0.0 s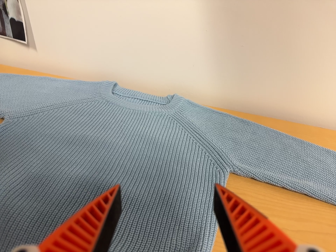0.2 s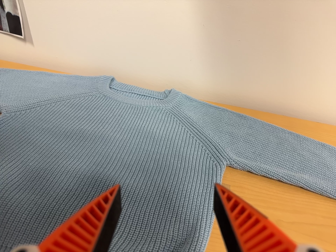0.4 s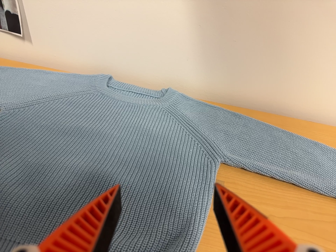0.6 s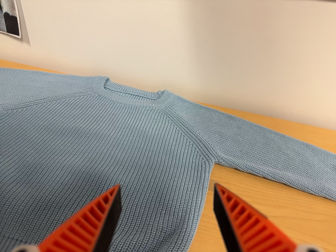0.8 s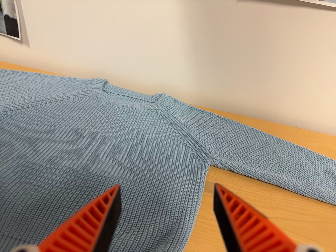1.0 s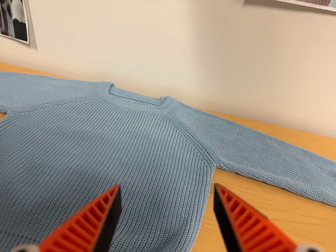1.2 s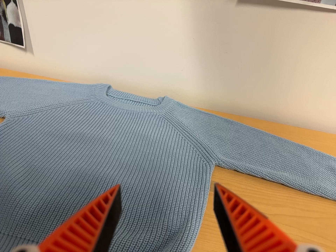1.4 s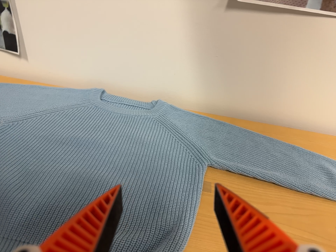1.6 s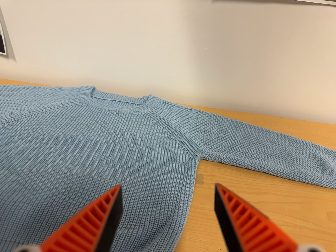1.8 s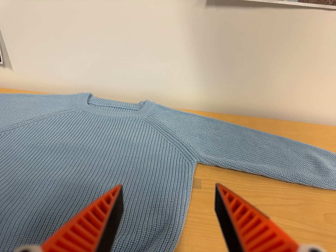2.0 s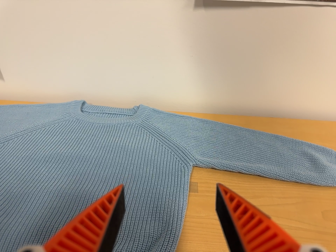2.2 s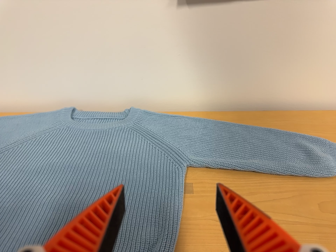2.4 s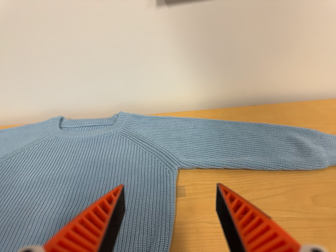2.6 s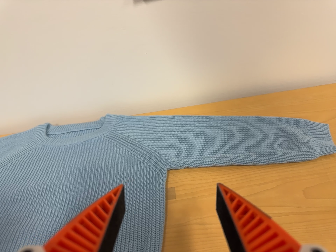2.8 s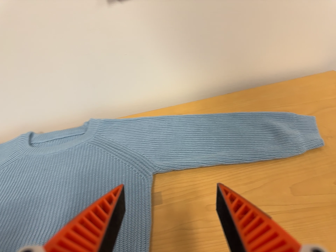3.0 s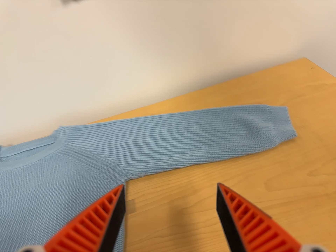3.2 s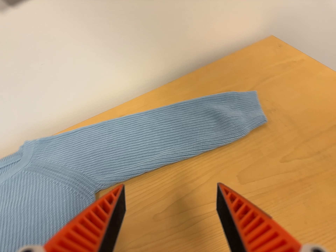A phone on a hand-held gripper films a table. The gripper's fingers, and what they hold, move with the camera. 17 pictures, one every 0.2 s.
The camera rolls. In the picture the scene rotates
counterclockwise.
0.0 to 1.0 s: The camera shifts only a little, or ends up much as it began.
1.0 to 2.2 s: The camera travels to its right, about 5 cm, so close, fixed things drift to the left. It rolls about its line of sight by about 15 degrees, and the scene rotates counterclockwise.
2.2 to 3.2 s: The camera travels to its right, toward the top of its view and forward, about 18 cm, so close, fixed things drift to the left. It rolls about its line of sight by about 25 degrees, and the scene rotates counterclockwise.
The film runs backward here.
